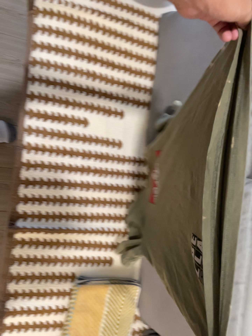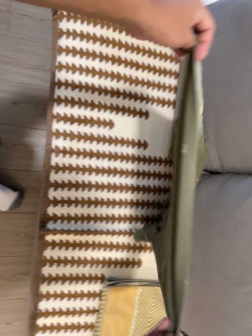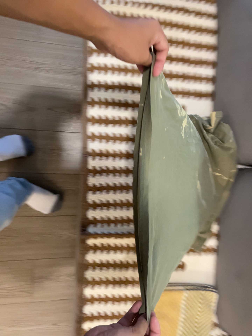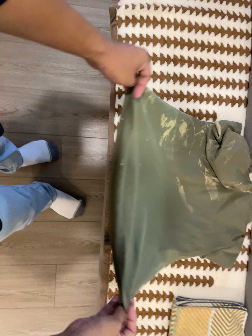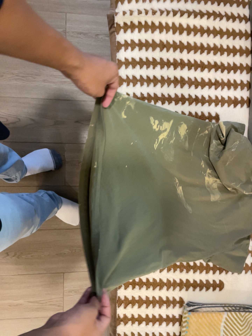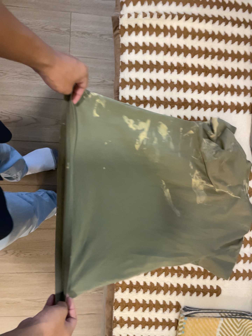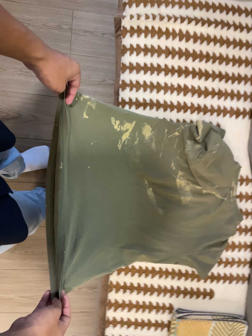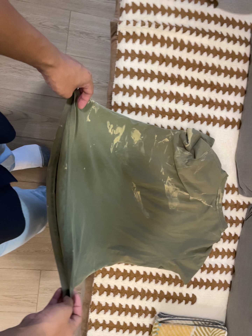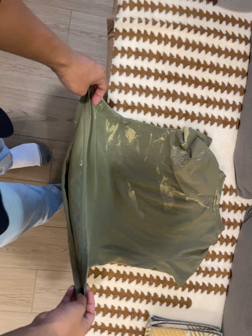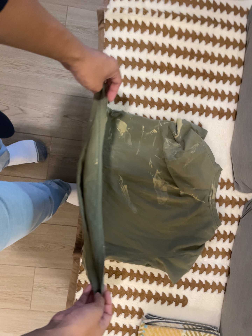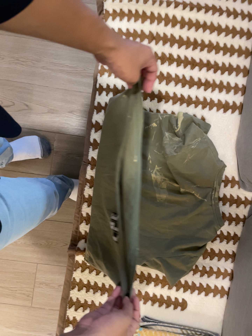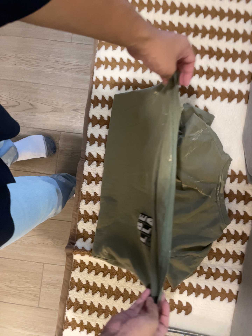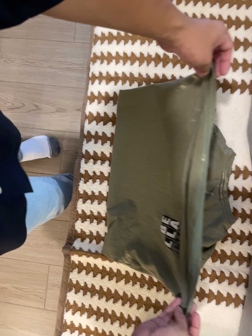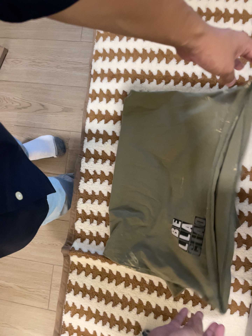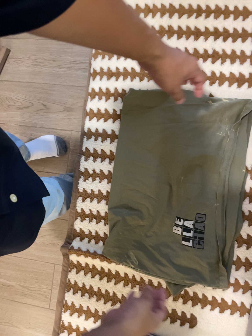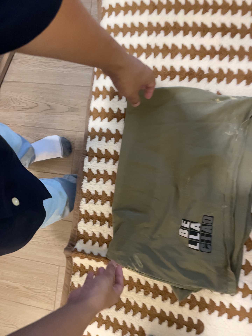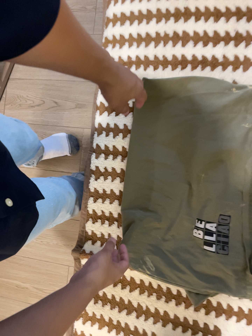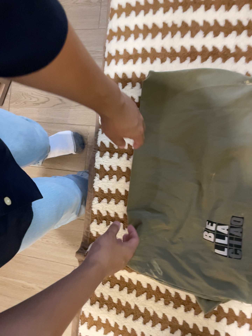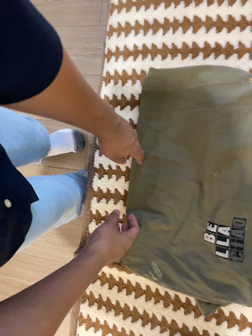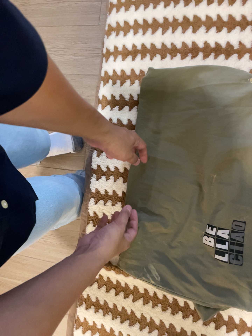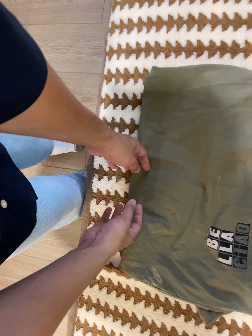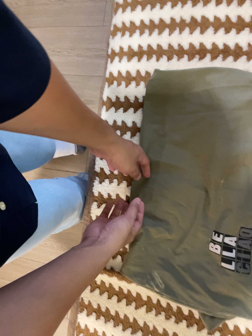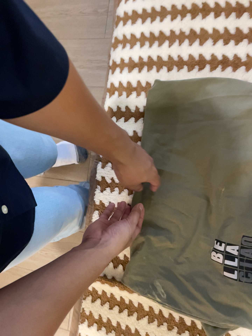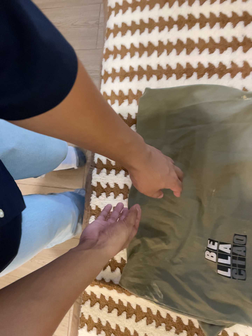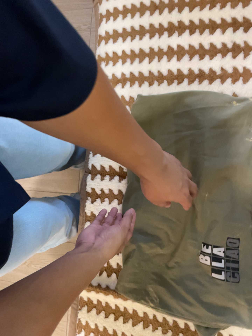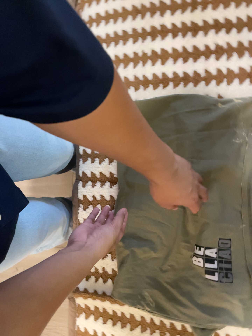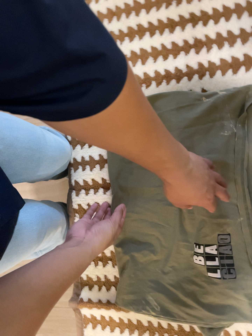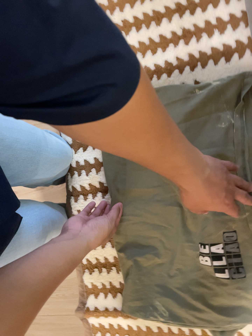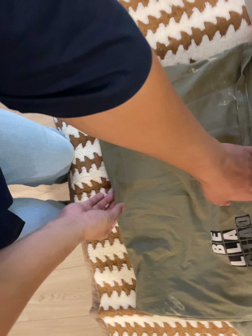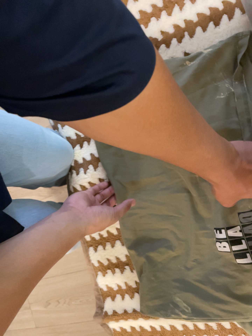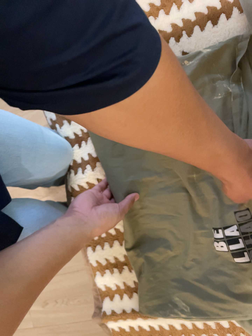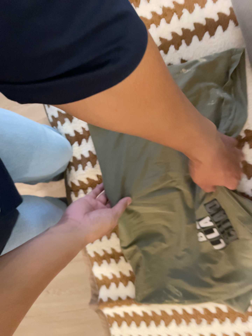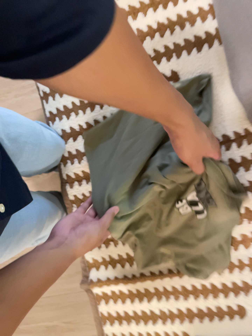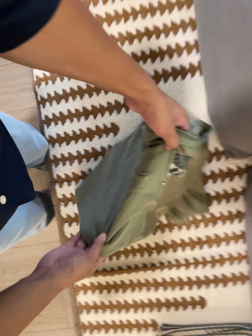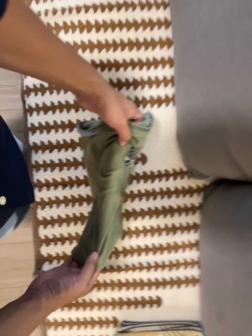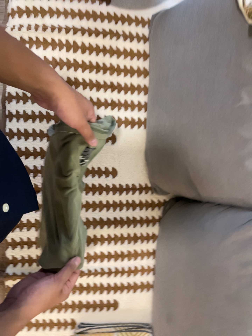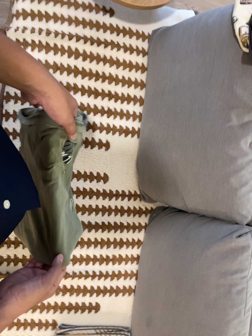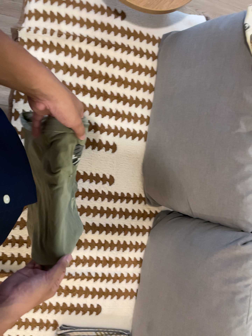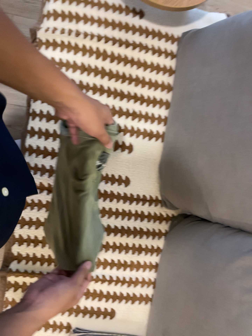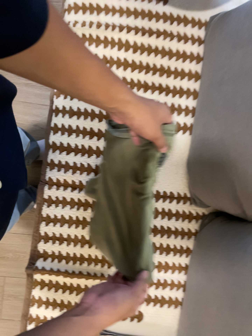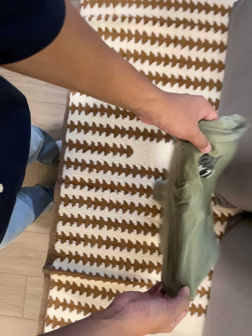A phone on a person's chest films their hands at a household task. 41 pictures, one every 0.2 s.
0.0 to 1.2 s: The camera pans to its left by about 15 degrees. It travels toward the top of its view, forward and to its left, about 12 cm, so close, fixed things drift downward.
1.2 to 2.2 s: The camera travels to its right and forward, about 26 cm.
2.2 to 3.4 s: The camera pans to its left by about 15 degrees. It travels forward and to its right, about 18 cm, so what stands in front looms larger.
3.4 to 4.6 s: The camera shifts only a little, or ends up much as it began.
4.6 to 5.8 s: The camera travels to its right and forward, about 12 cm, so close, fixed things drift to the left. It rolls about its line of sight by about 25 degrees, and the scene rotates counterclockwise.
5.8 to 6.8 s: The camera pans to its right by about 25 degrees. It travels backward and to its left, about 32 cm, so what stands in front gets smaller. It rolls about its line of sight by about 15 degrees, and the scene rotates clockwise.
6.8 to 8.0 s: The camera rolls about its line of sight by about 10 degrees, and the scene rotates clockwise.
The film runs forward here.
